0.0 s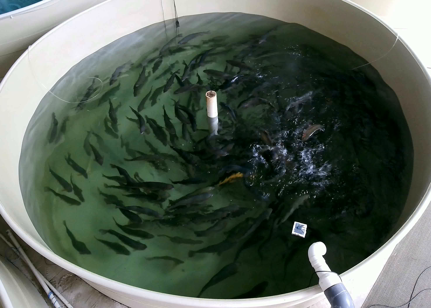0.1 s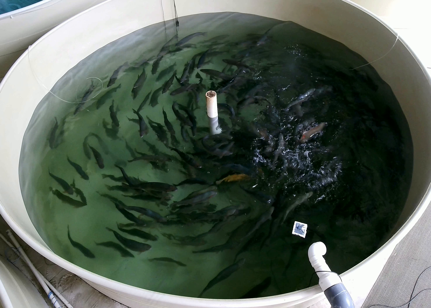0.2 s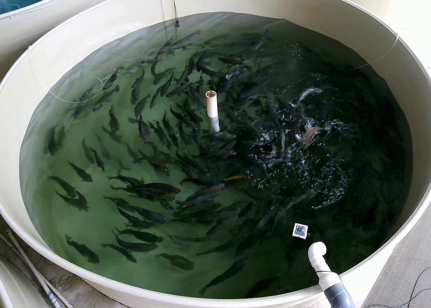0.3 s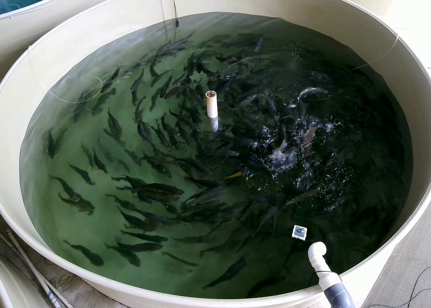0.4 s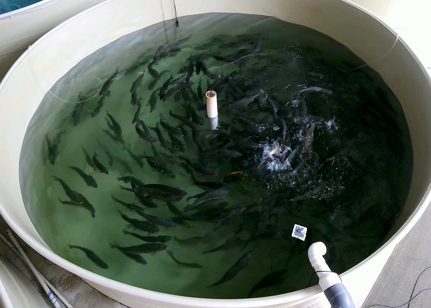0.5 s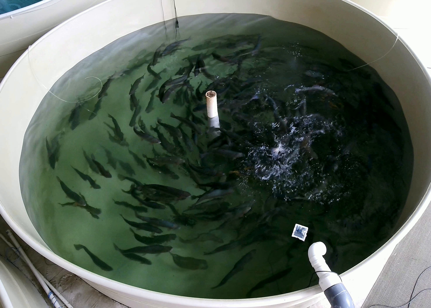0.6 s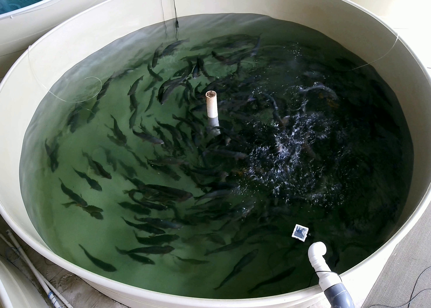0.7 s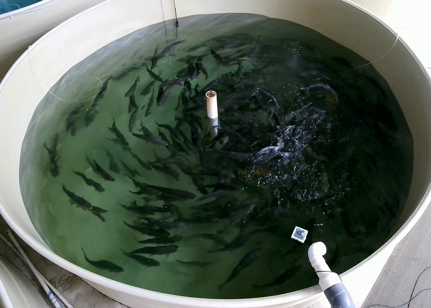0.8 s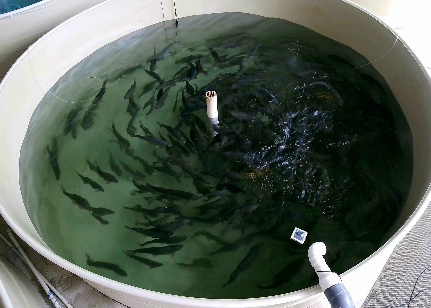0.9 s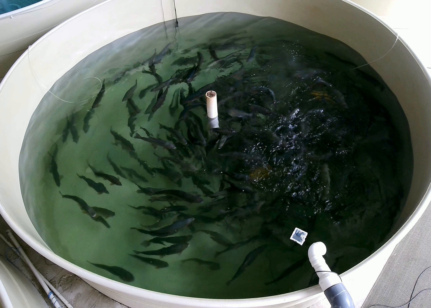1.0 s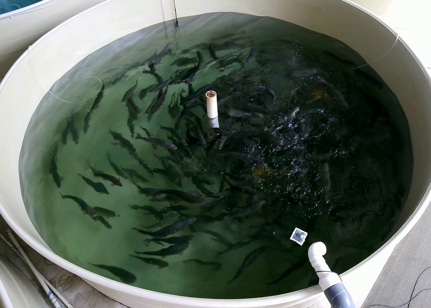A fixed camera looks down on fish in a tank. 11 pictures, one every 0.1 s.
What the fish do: Weak feeding.
